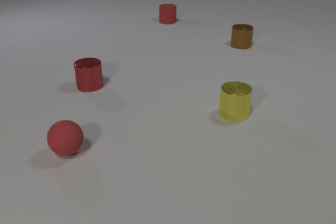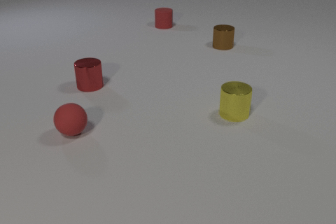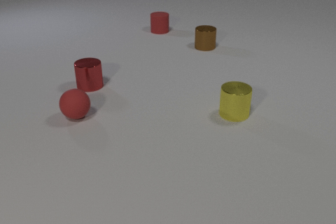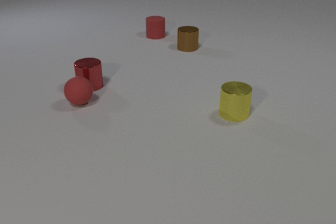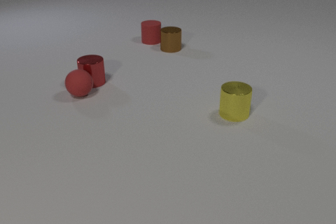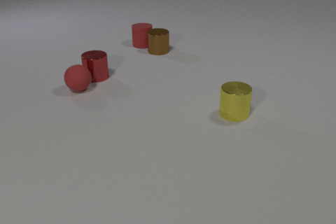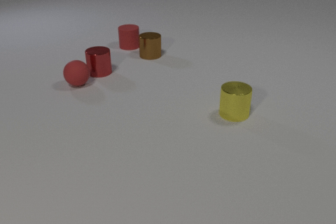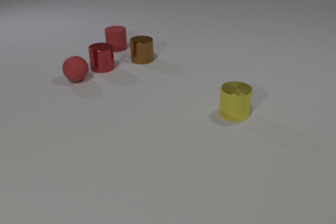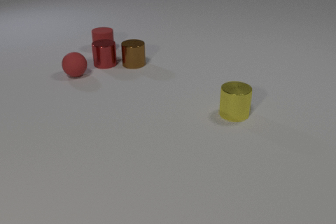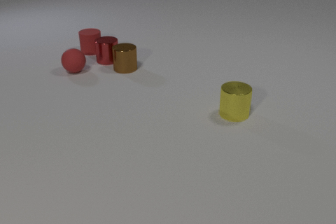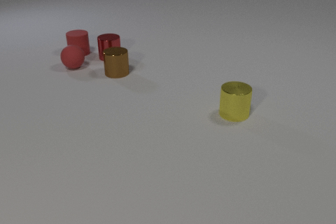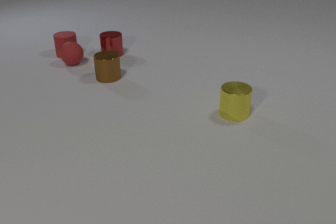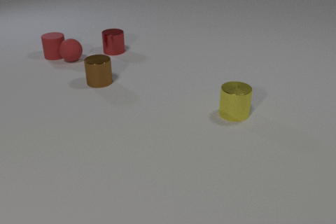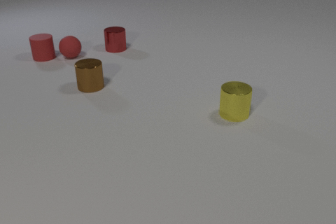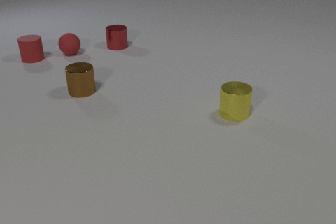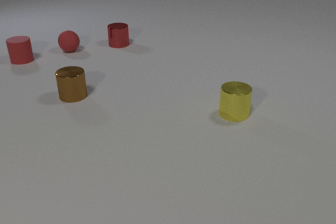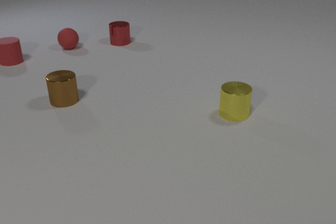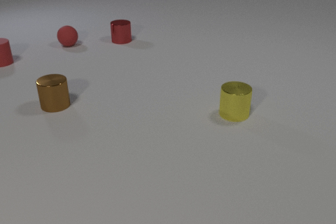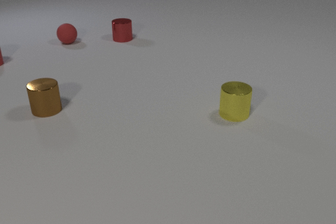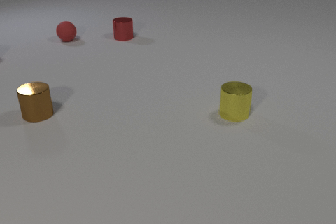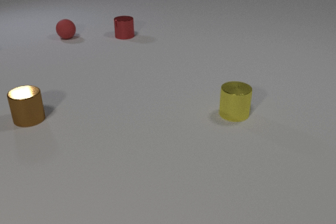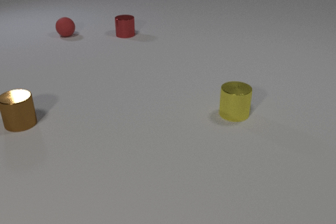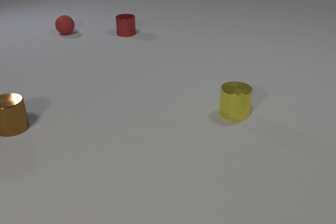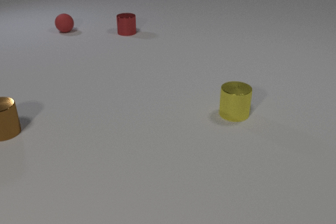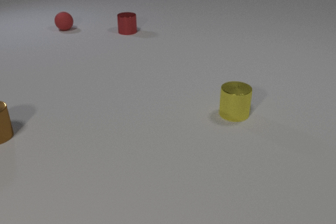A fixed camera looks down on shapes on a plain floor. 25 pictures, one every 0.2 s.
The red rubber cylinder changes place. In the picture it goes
to the left.
The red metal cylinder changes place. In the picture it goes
away from the camera.
0.0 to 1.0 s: The brown metal cylinder slides to the left. The red rubber cylinder slides toward the camera. The red rubber sphere rolls away from the camera. The red metal cylinder slides away from the camera. The red rubber sphere and the red metal cylinder collide. The brown metal cylinder and the red rubber cylinder collide.
1.0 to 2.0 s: The brown metal cylinder slides toward the camera and to the left. The red rubber cylinder slides to the left. The red rubber sphere rolls away from the camera. The red metal cylinder slides away from the camera.
2.0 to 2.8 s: The brown metal cylinder slides toward the camera and to the left. The red rubber cylinder slides to the left. The red rubber sphere rolls away from the camera. The red metal cylinder slides away from the camera. The red rubber cylinder and the red rubber sphere collide.
2.8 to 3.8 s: The brown metal cylinder slides to the left and toward the camera. The red rubber cylinder slides to the left, leaves at the left edge. The red rubber sphere rolls away from the camera. The red metal cylinder slides away from the camera.
3.8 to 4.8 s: The brown metal cylinder slides to the left and toward the camera. The red rubber sphere rolls away from the camera. The red metal cylinder slides away from the camera.
Are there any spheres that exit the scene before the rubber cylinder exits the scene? no.
What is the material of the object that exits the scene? rubber.
What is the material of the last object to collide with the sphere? rubber.
